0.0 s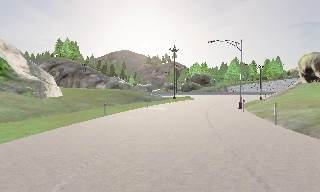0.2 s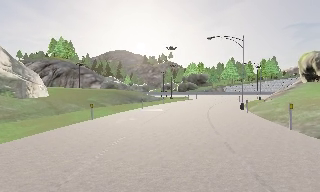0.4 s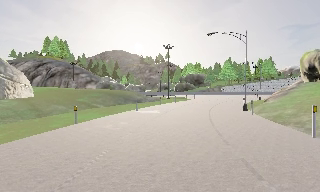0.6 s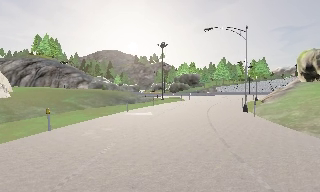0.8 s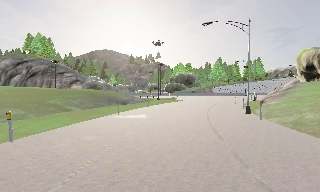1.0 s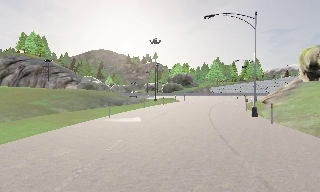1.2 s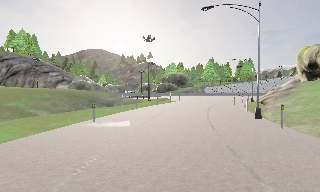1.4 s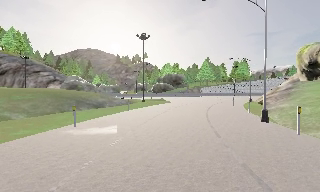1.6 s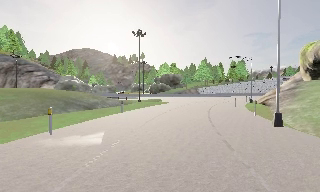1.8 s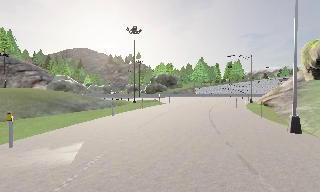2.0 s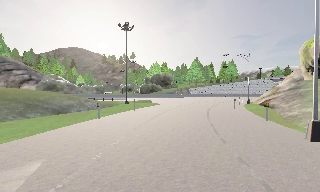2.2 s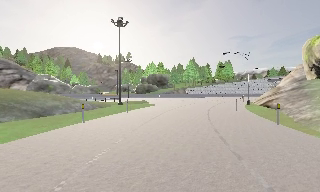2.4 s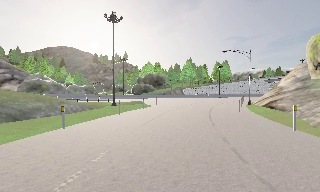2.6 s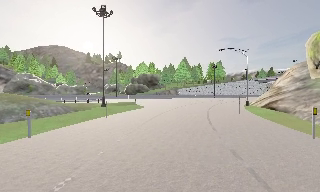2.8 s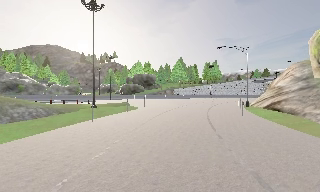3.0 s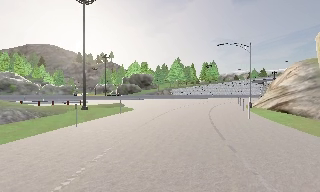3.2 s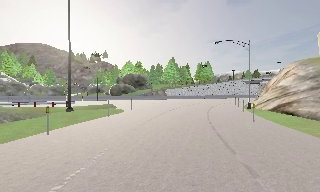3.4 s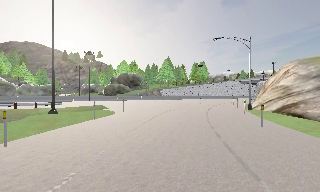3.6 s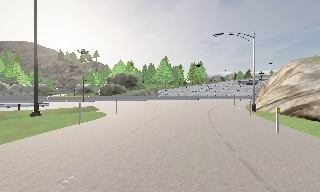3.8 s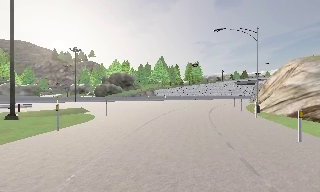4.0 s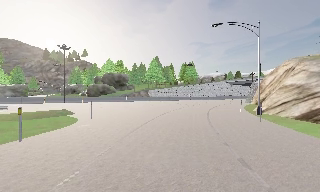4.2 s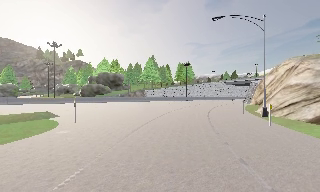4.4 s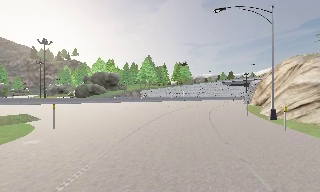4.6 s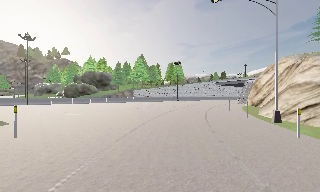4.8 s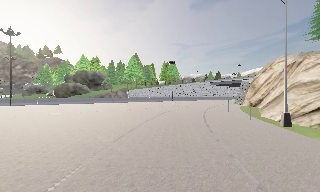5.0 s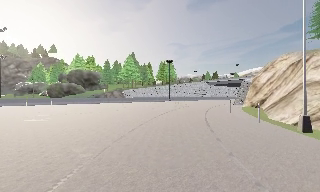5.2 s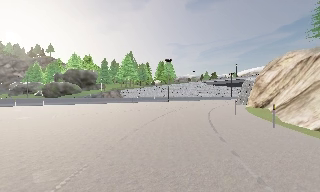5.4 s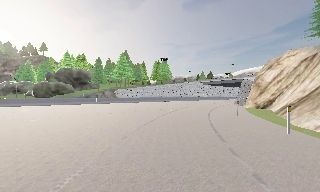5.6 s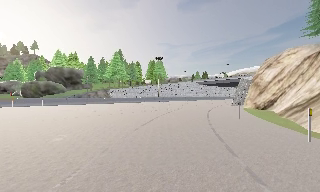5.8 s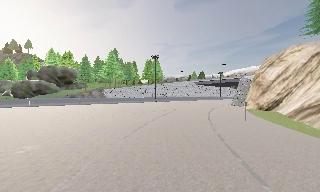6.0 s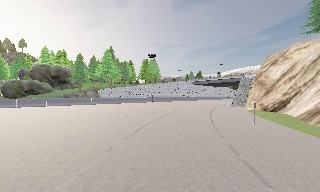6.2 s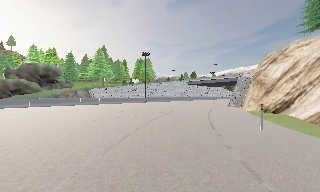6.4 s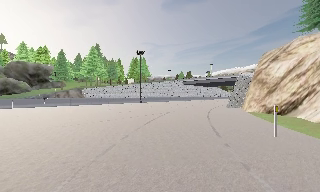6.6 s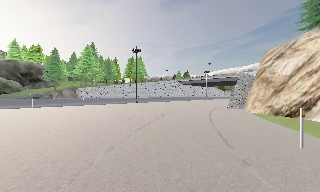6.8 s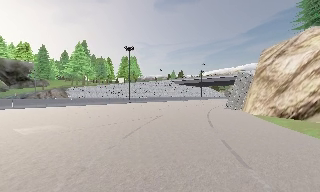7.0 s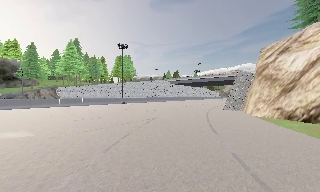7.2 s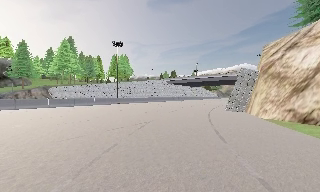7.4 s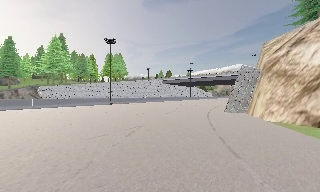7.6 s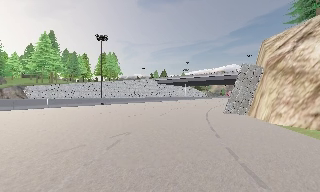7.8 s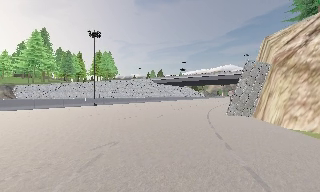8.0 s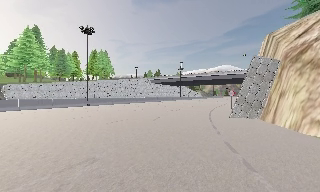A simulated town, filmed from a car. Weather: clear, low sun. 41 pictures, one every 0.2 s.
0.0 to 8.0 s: The camera swings to its right by about 55 degrees, and the scene slides to the left. It travels forward, about 55 m.
The film runs forward here.
